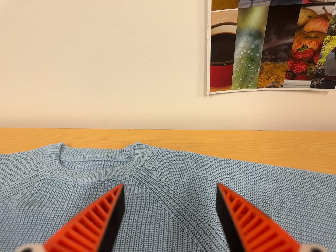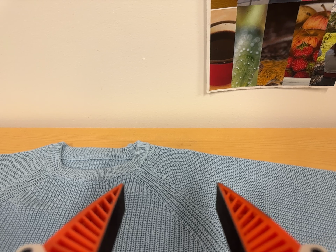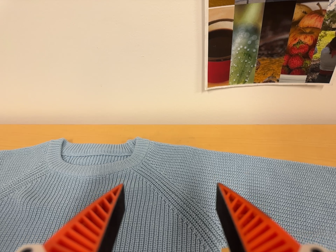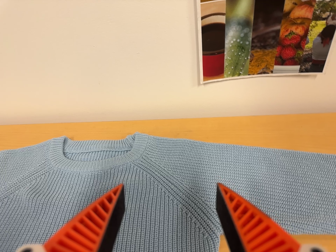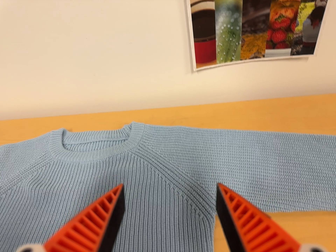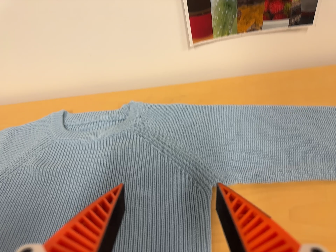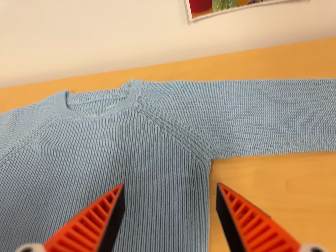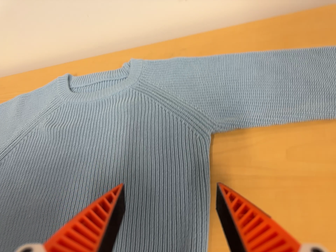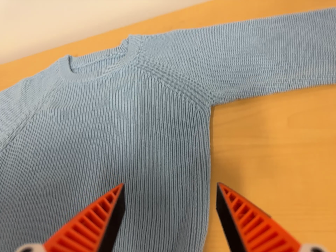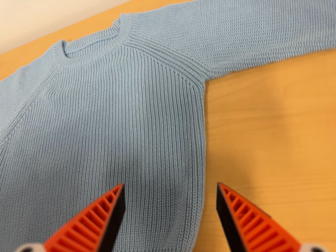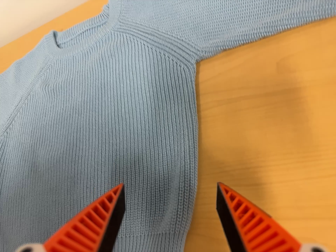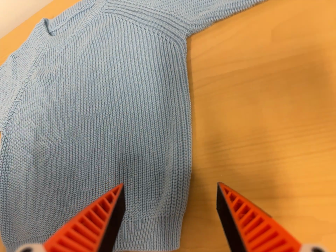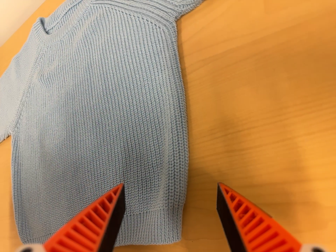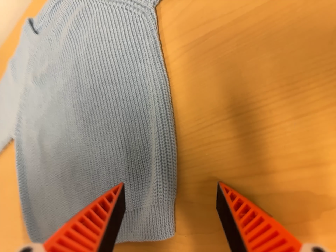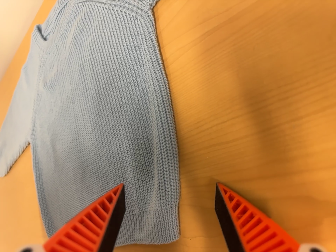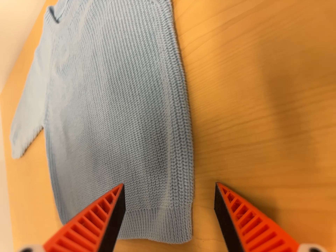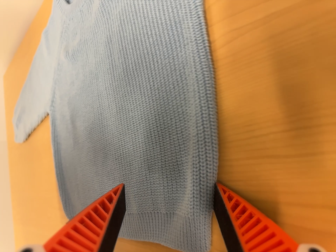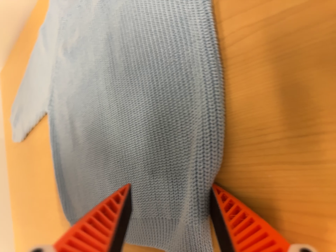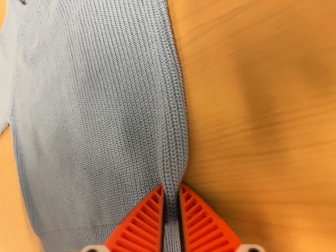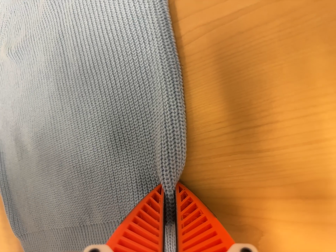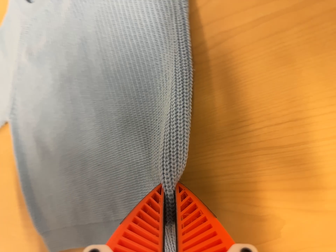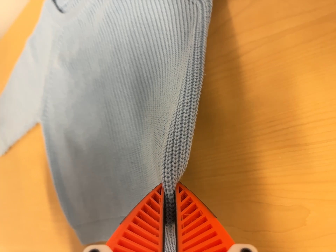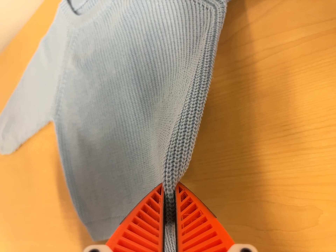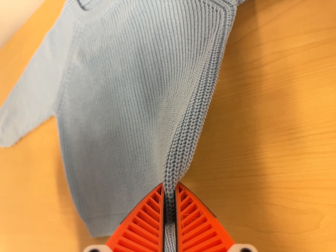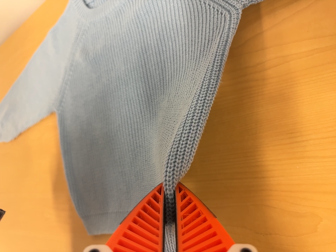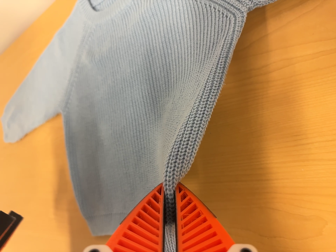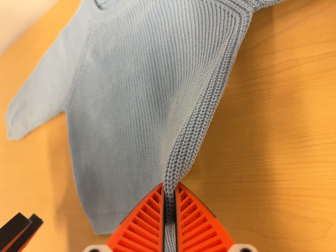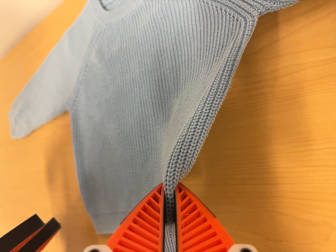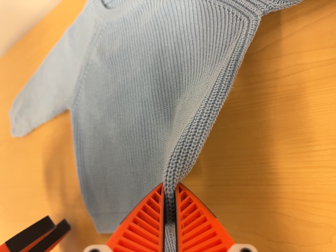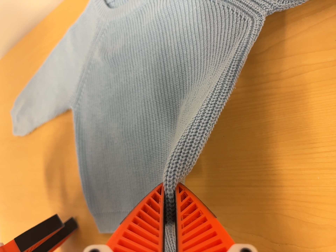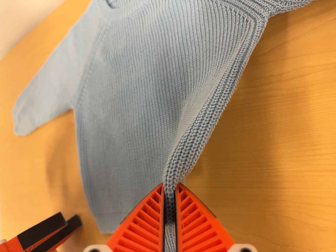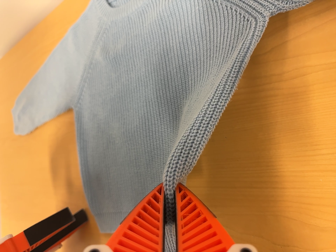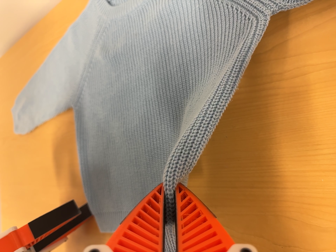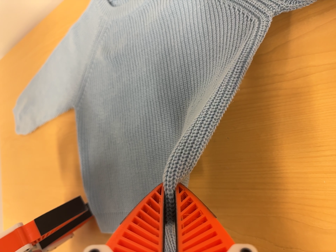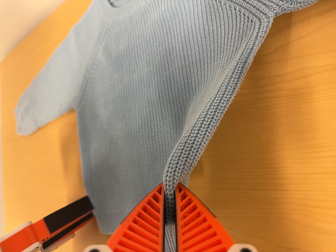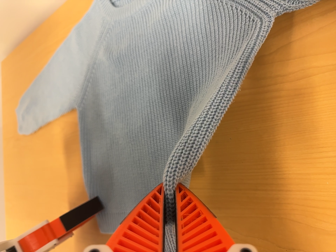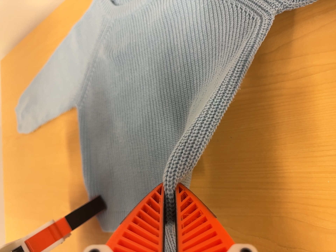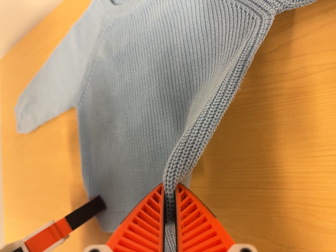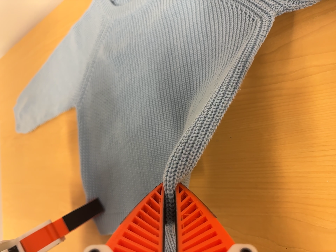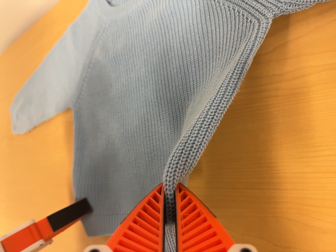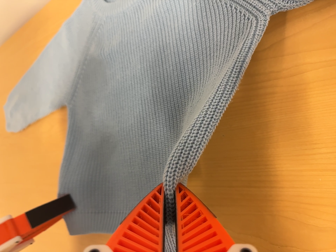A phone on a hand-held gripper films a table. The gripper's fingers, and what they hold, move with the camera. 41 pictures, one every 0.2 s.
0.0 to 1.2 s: The camera travels to its right and backward, about 7 cm. Its aim tips toward the bottom of its view by about 10 degrees, and the scene shifts upward. It rolls about its line of sight by about 10 degrees, and the scene rotates counterclockwise.
1.2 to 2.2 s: The camera pans to its left by about 10 degrees. It travels to its right, about 10 cm. Its aim tips toward the bottom of its view by about 20 degrees, and the scene shifts upward. It rolls about its line of sight by about 15 degrees, and the scene rotates counterclockwise.
2.2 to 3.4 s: The camera pans to its left by about 15 degrees. It travels forward, to its right and toward the top of its view, about 10 cm, so what stands in front looms larger. Its aim tips toward the bottom of its view by about 15 degrees, and the scene shifts upward.
3.4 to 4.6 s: The camera travels to its left and backward, about 10 cm.
4.6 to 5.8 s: The camera shifts only a little, or ends up much as it began.
5.8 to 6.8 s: The camera keeps its place and its aim.
6.8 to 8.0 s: The camera shifts only a little, or ends up much as it began.
The film runs forward here.
